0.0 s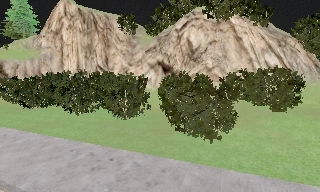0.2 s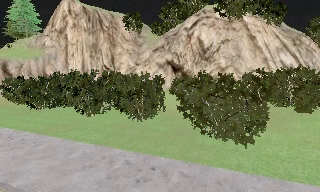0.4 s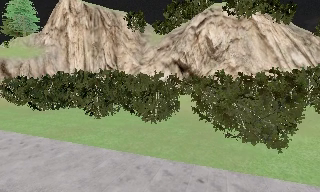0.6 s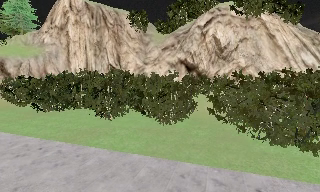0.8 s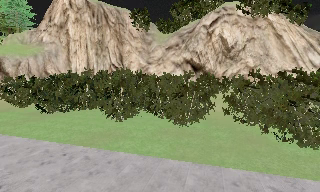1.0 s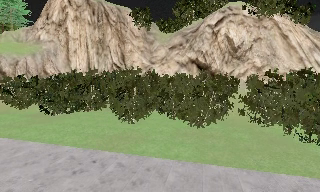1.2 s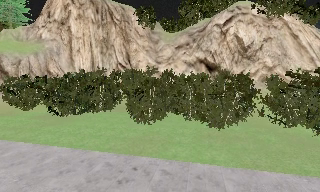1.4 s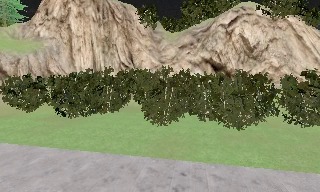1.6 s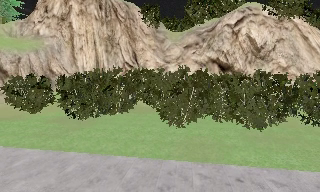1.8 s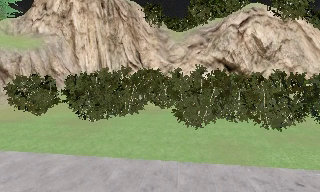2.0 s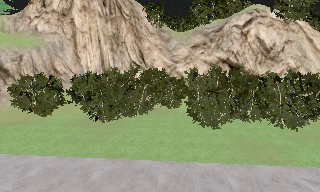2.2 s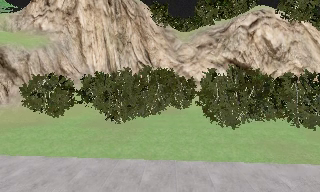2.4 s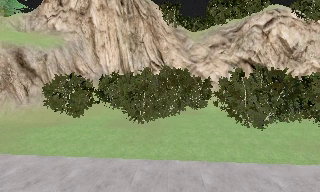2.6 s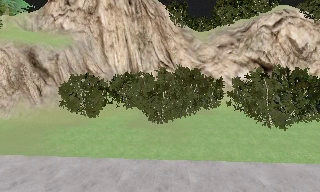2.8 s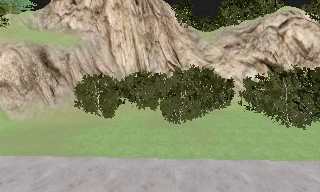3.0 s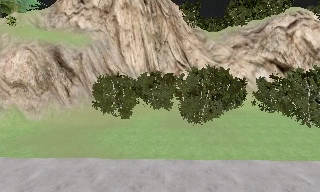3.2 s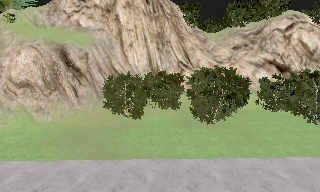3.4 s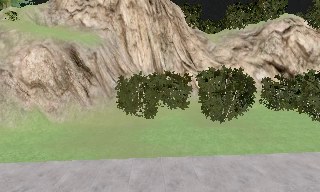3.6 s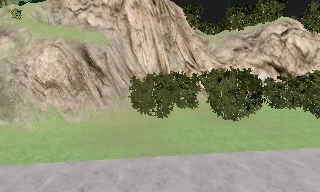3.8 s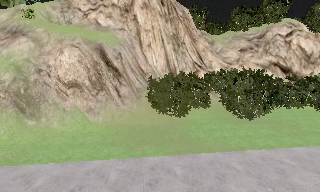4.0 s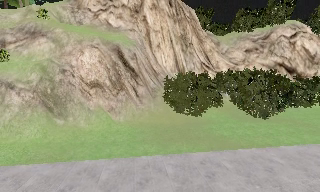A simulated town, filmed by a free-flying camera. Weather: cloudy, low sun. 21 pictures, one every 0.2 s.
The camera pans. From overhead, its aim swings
clockwise.
0.0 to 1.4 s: The camera pans to its right, which is clockwise from overhead, by about 10 degrees. It travels to its left, about 14 m, so close, fixed things drift to the right.
1.4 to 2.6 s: The camera travels to its left, about 13 m, so close, fixed things drift to the right.
2.6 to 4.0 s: The camera pans to its right, which is clockwise from overhead, by about 10 degrees. It travels to its left, about 15 m, so close, fixed things drift to the right.
The film runs forward here.
